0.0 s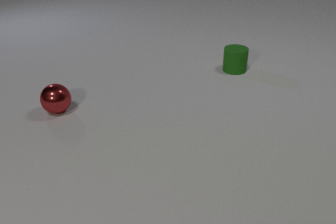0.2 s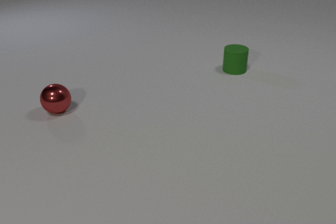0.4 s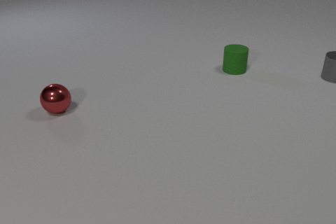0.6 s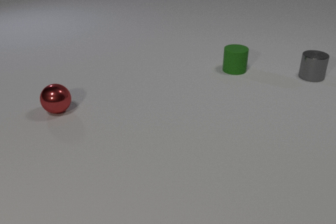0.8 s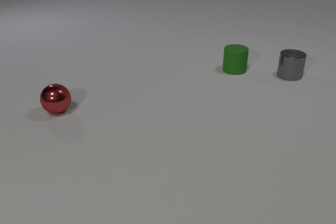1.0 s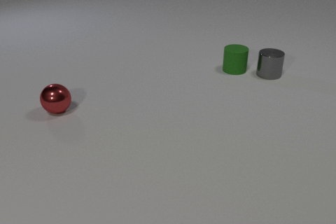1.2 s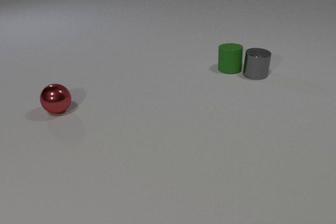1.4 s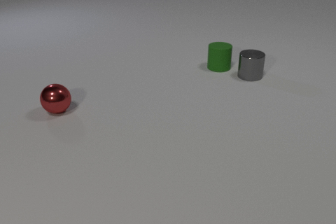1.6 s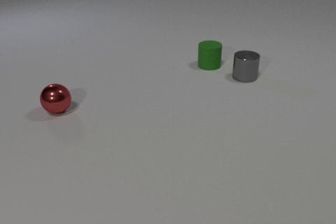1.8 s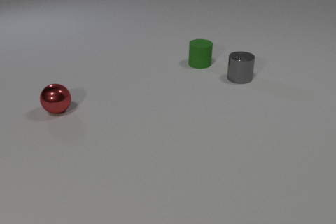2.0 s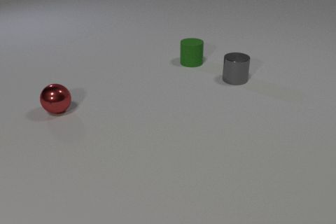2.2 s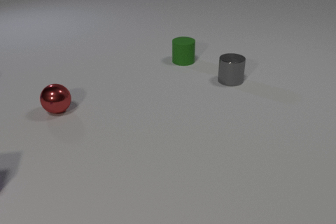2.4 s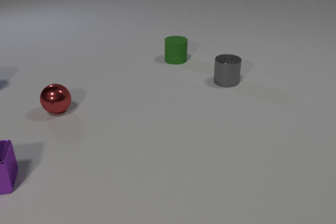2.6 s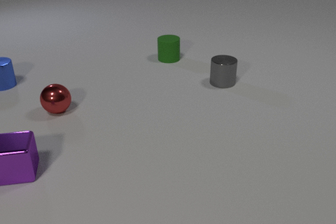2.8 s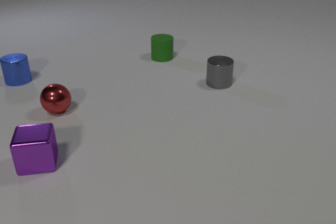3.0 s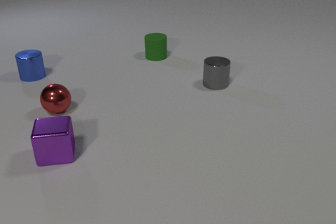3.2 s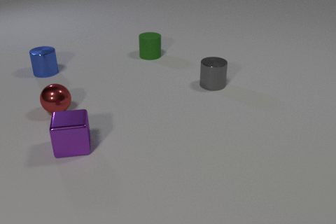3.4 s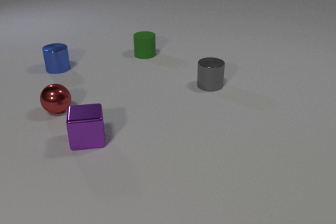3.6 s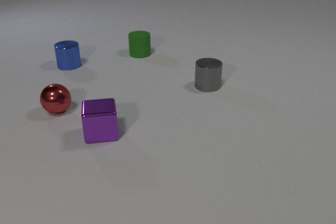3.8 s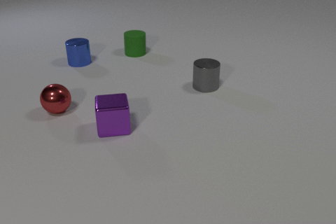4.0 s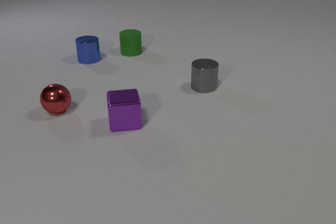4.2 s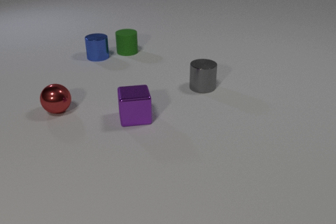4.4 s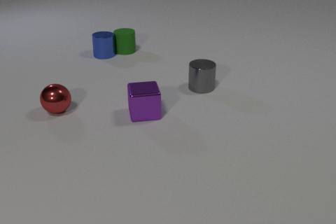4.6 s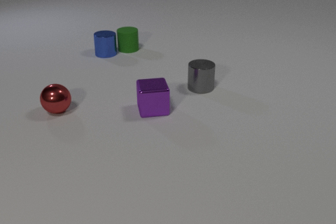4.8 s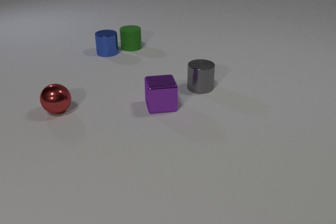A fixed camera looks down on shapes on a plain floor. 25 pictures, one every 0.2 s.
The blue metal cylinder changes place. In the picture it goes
to the right.
The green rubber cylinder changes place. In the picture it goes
to the left.
0.0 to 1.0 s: The gray metal cylinder comes in at the right edge, slides to the left.
1.0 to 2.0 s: The gray metal cylinder slides to the left and toward the camera. The green rubber cylinder slides to the left. The gray metal cylinder and the green rubber cylinder collide.
2.0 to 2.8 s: The gray metal cylinder slides to the left and toward the camera. The green rubber cylinder slides to the left and away from the camera. The purple metal cube comes in at the left edge, slides to the right. The blue metal cylinder comes in at the left edge, slides to the right.
2.8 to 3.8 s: The gray metal cylinder slides to the left and toward the camera. The green rubber cylinder slides to the left and away from the camera. The purple metal cube slides to the right and away from the camera. The blue metal cylinder slides to the right and away from the camera.
3.8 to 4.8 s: The gray metal cylinder slides to the left. The green rubber cylinder slides away from the camera. The purple metal cube slides to the right and away from the camera. The blue metal cylinder slides to the right and away from the camera. The green rubber cylinder and the blue metal cylinder collide.
What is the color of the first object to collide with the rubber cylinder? gray.
How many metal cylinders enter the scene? 2.
How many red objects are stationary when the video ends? 1.
